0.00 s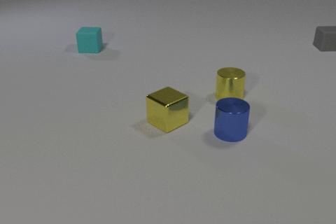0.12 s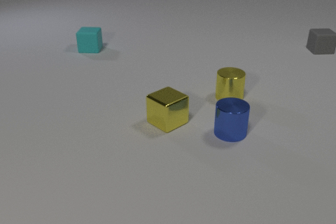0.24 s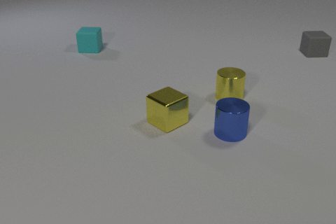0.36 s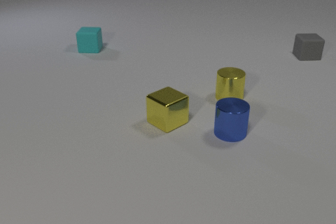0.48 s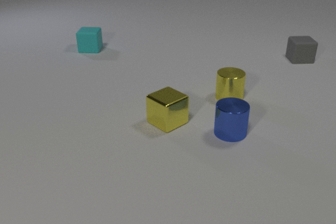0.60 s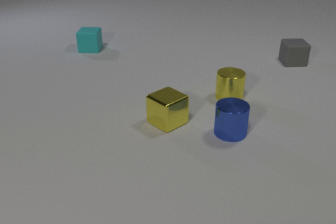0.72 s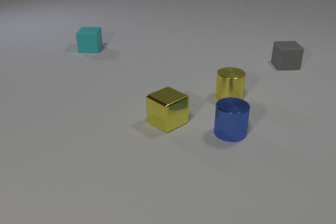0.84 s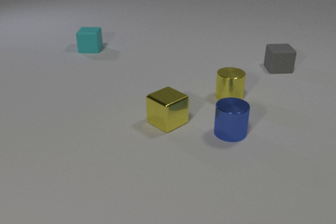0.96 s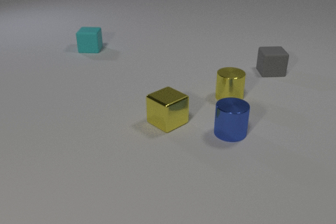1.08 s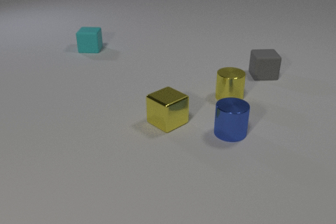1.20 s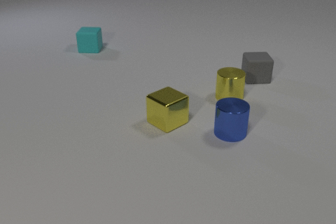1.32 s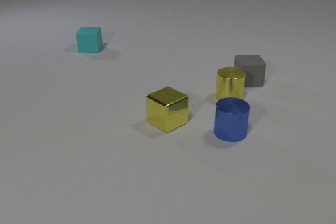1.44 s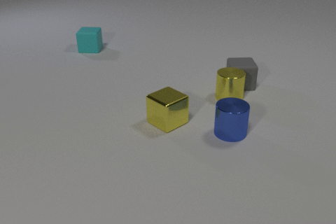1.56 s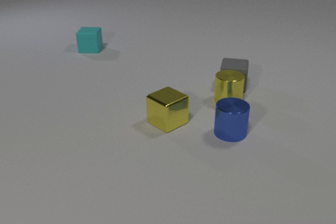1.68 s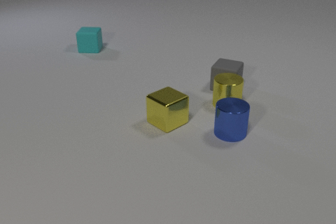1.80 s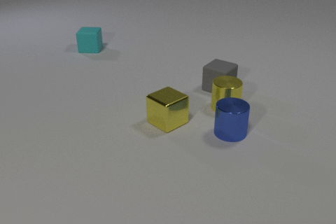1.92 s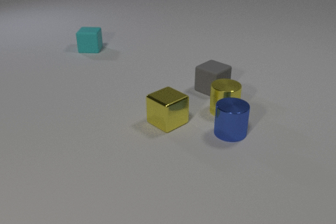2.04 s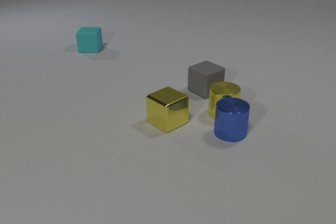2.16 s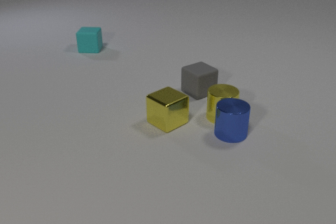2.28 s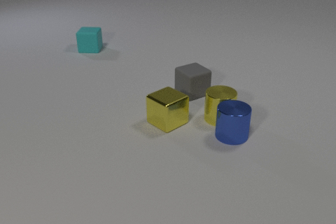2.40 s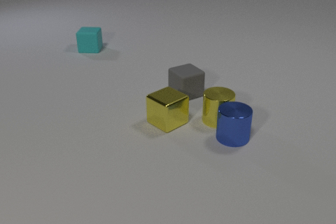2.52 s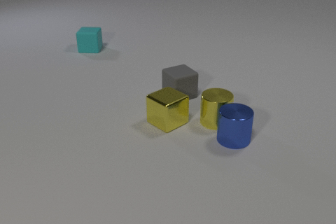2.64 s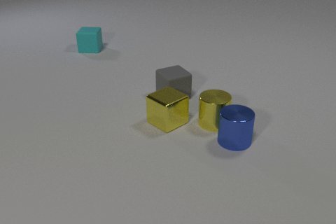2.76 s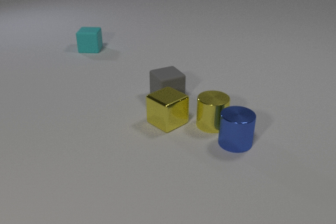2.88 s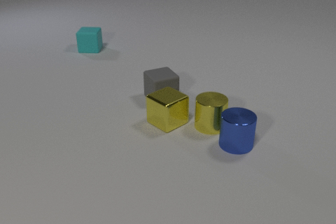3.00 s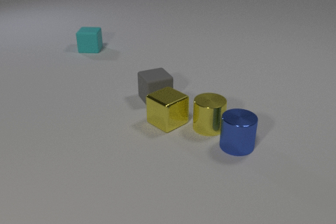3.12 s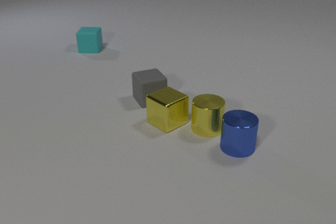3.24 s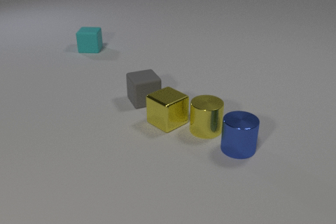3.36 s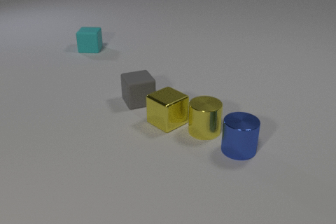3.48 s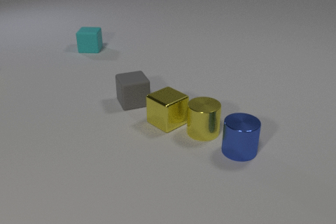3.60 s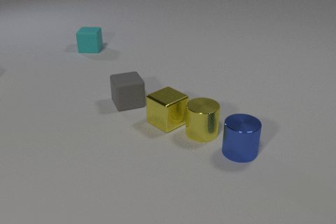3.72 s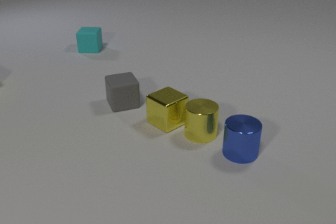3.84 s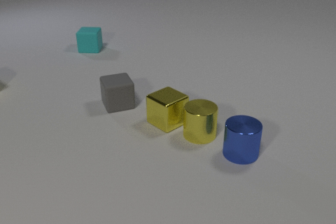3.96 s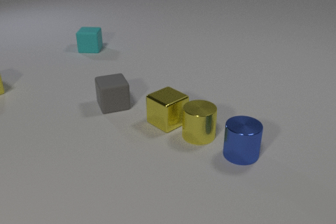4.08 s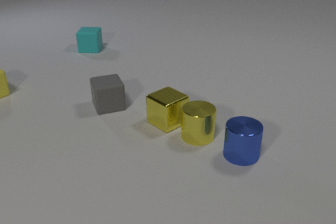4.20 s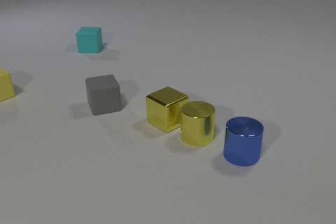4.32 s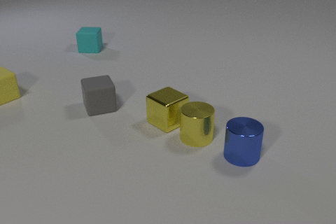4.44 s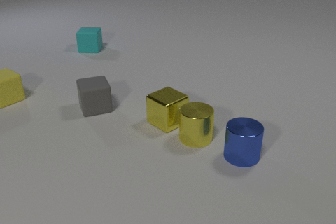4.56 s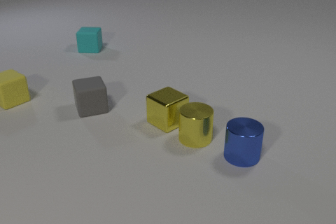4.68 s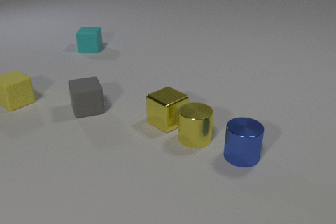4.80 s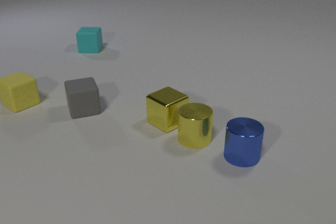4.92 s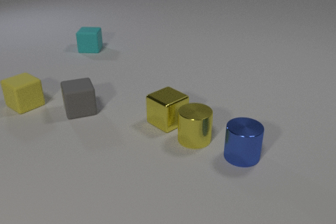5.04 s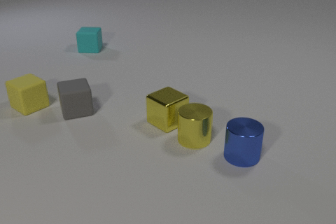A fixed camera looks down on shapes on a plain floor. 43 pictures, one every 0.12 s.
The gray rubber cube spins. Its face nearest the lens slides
to the left.
The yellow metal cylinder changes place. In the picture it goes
toward the camera.
0.00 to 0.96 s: The gray rubber cube slides toward the camera and to the left.
0.96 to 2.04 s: The gray rubber cube slides to the left and toward the camera, spins so that its near face slides to the left, clockwise seen from above. The yellow metal cylinder slides toward the camera. The gray rubber cube and the yellow metal cylinder collide.
2.04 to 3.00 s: The gray rubber cube slides to the left. The yellow metal cylinder slides toward the camera and to the left. The blue metal cylinder slides toward the camera. The yellow metal cylinder and the blue metal cylinder collide.
3.00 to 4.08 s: The gray rubber cube slides to the left. The yellow metal cylinder slides toward the camera and to the left. The blue metal cylinder slides toward the camera. The yellow rubber cube comes in at the left edge, slides toward the camera and to the right.
4.08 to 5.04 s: The gray rubber cube slides to the left. The yellow rubber cube slides toward the camera and to the right.
What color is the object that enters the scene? yellow.
How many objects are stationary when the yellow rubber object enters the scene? 2.
How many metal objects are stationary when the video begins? 3.
